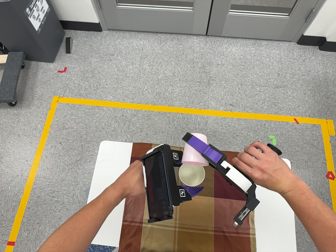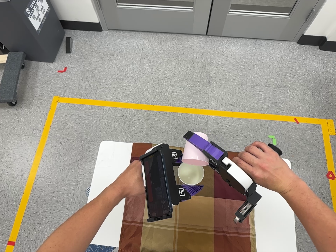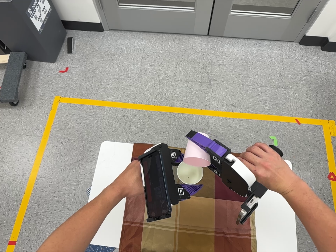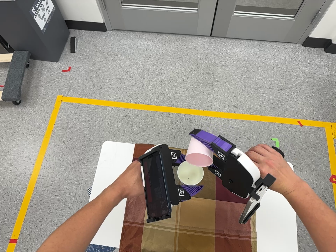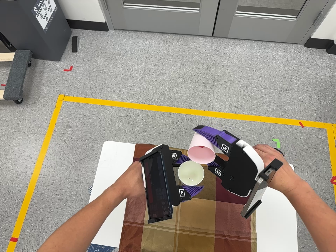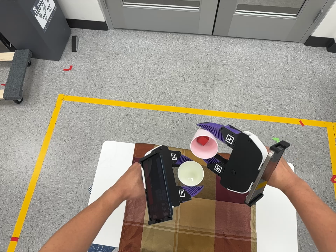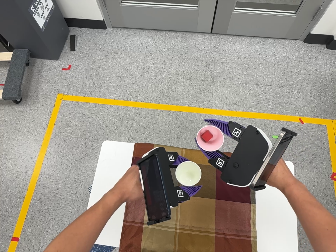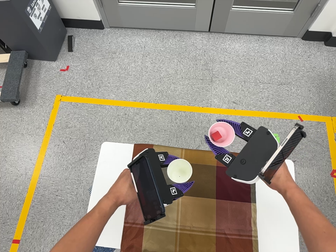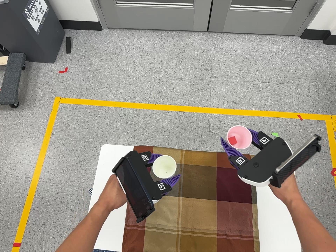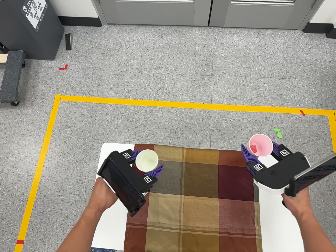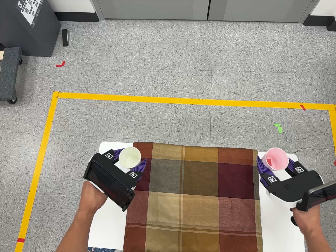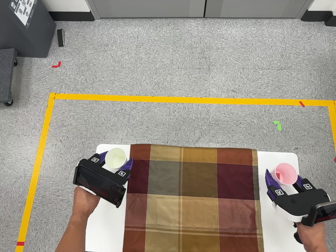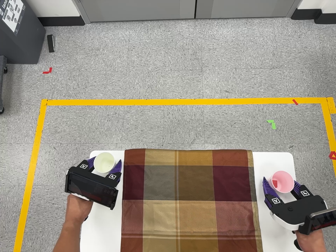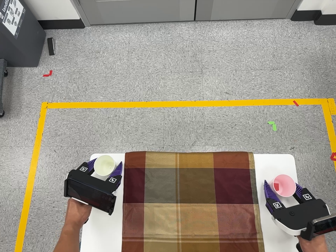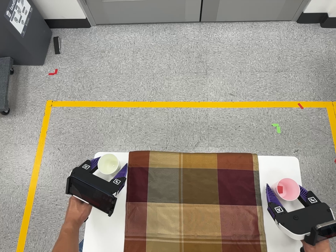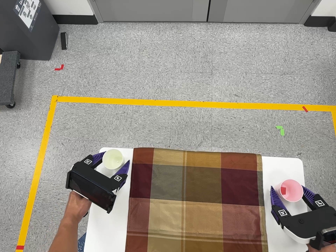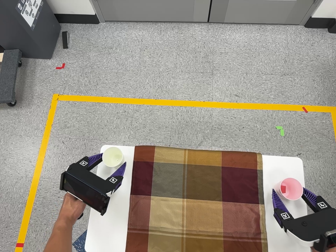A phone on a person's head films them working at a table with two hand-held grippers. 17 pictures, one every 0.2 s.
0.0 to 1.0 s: The camera shifts only a little, or ends up much as it began.
1.0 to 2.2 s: The camera travels toward the top of its view and forward, about 8 cm.
2.2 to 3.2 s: The camera shifts only a little, or ends up much as it began.
The film runs backward here.
